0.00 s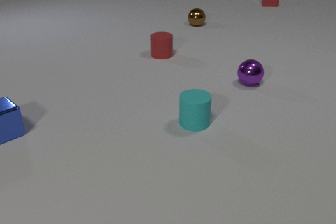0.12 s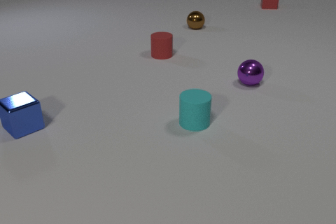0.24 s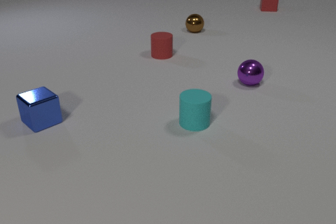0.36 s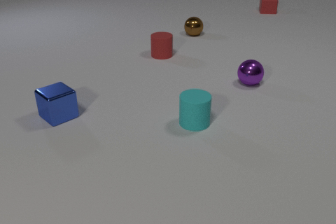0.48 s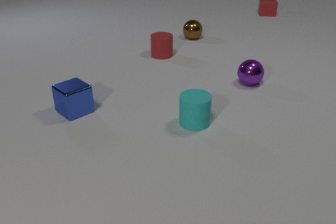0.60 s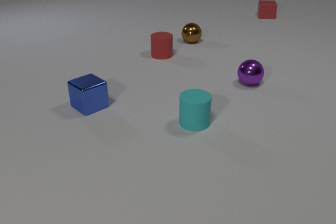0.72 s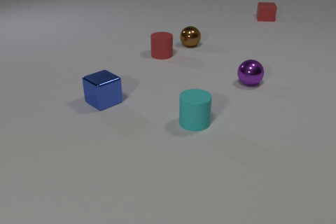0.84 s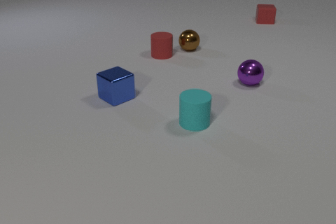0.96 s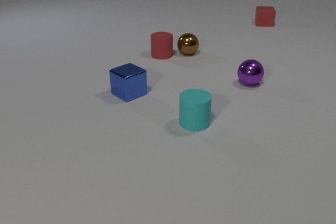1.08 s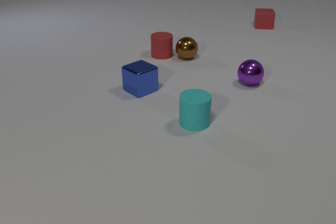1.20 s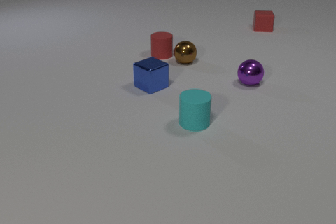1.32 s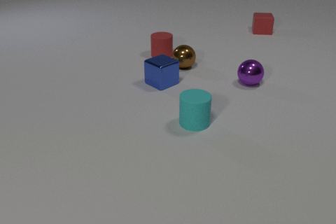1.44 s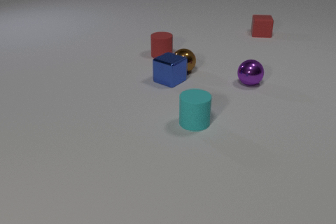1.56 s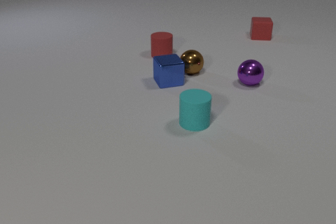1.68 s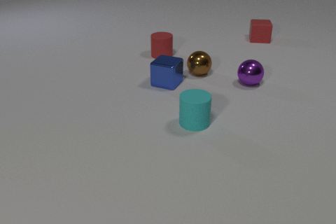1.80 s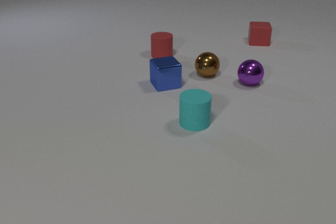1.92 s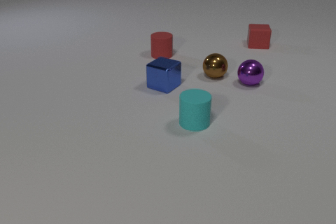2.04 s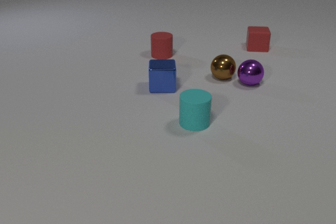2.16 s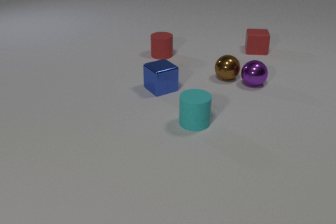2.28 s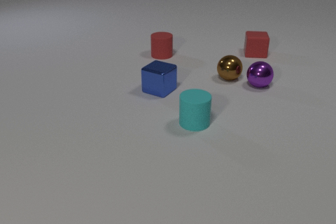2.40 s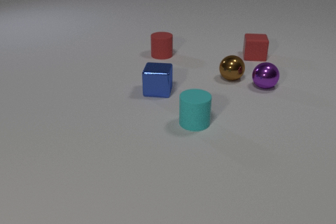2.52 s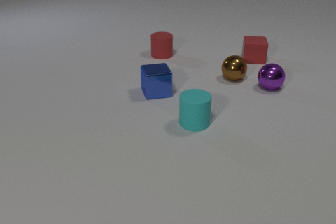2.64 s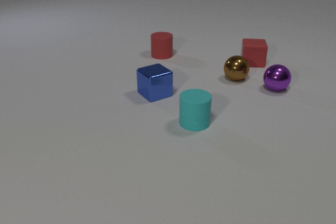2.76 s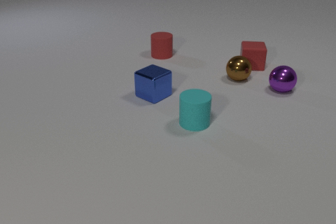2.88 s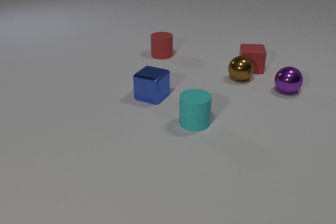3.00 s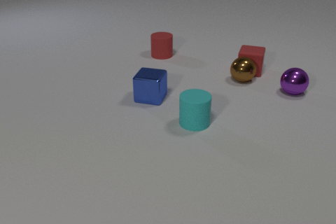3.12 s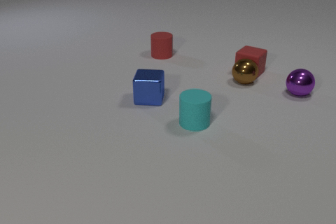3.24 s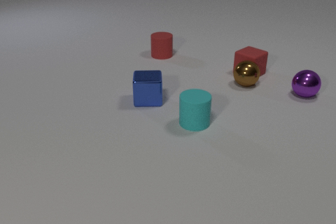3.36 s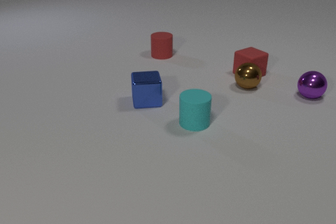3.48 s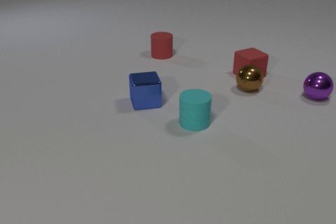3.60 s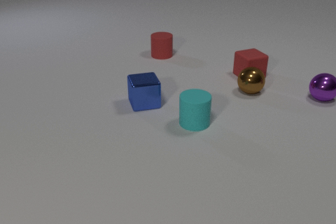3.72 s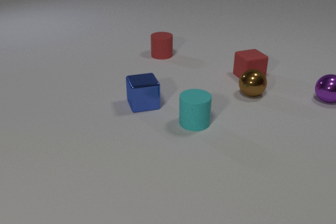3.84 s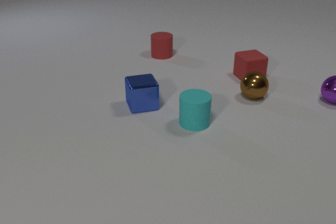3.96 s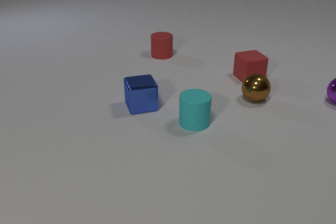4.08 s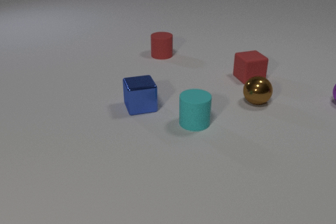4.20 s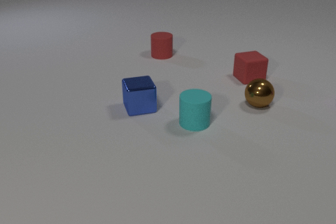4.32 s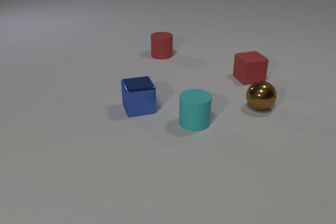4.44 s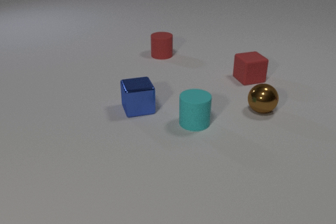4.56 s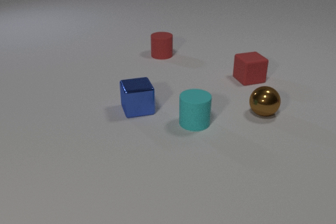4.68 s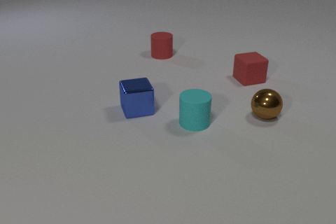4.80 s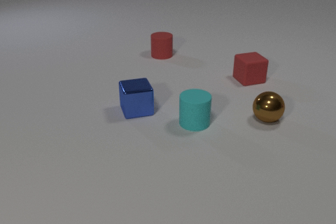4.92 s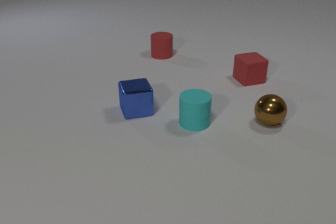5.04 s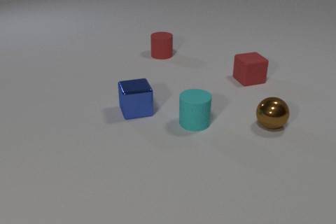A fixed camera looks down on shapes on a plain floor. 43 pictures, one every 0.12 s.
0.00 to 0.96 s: The brown metal sphere rolls toward the camera. The blue metal cube slides to the right and away from the camera. The red rubber cube slides toward the camera.
0.96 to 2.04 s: The brown metal sphere rolls toward the camera and to the right. The blue metal cube slides to the right. The red rubber cube slides toward the camera. The brown metal sphere and the blue metal cube collide.
2.04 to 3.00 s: The brown metal sphere rolls to the right. The blue metal cube slides toward the camera and to the left. The purple metal sphere rolls to the right. The red rubber cube slides toward the camera. The brown metal sphere and the purple metal sphere collide. The brown metal sphere and the red rubber cube collide.
3.00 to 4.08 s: The brown metal sphere rolls toward the camera. The blue metal cube slides toward the camera and to the left. The purple metal sphere rolls to the right. The red rubber cube slides toward the camera, spins so that its near face slides to the left, clockwise seen from above.
4.08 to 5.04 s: The brown metal sphere rolls toward the camera. The blue metal cube slides toward the camera. The purple metal sphere leaves at the right edge.
How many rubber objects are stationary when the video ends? 3.
How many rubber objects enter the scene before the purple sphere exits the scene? 0.
Are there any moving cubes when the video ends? yes.
